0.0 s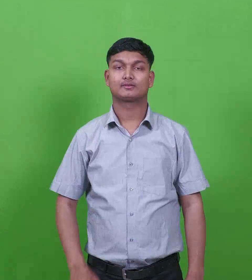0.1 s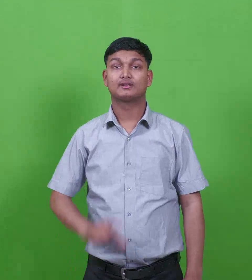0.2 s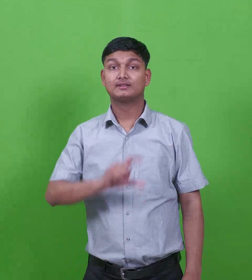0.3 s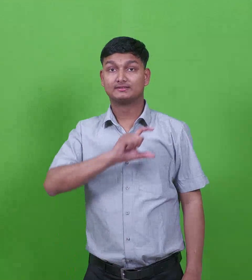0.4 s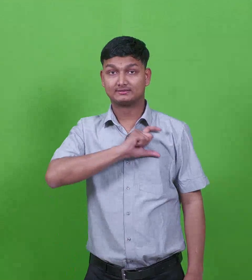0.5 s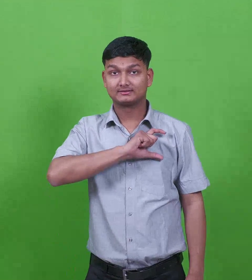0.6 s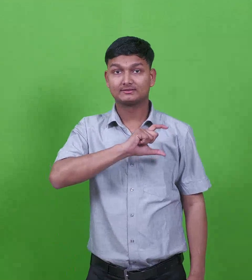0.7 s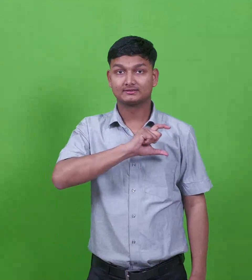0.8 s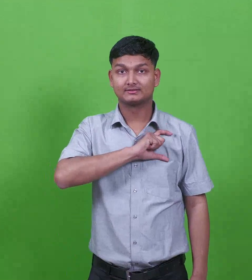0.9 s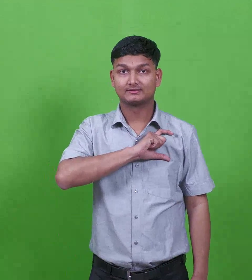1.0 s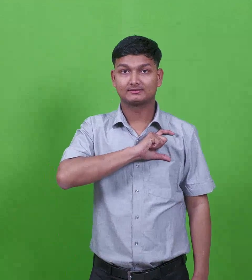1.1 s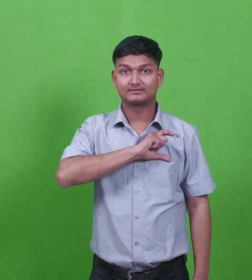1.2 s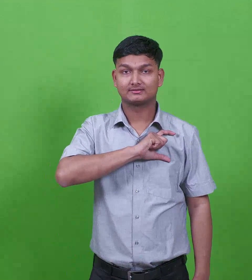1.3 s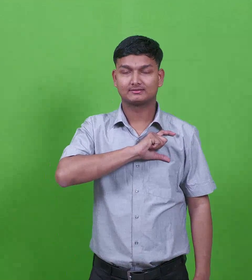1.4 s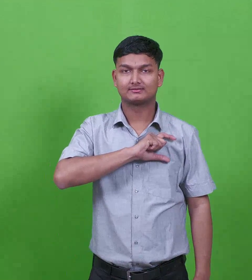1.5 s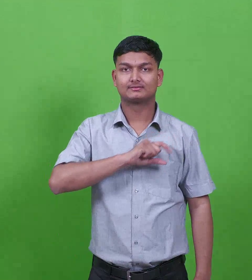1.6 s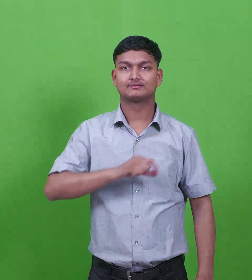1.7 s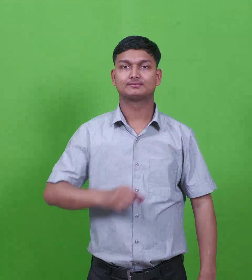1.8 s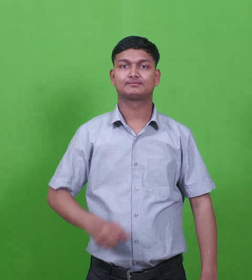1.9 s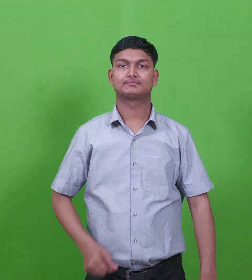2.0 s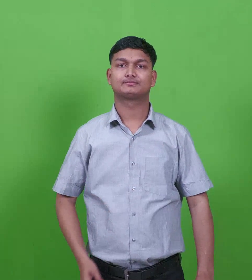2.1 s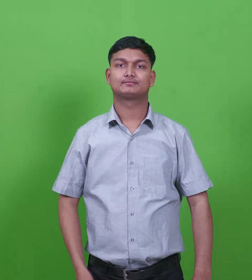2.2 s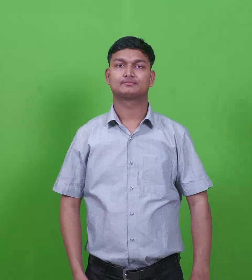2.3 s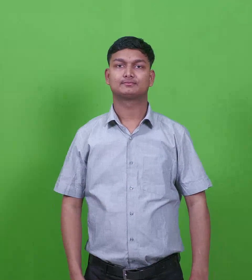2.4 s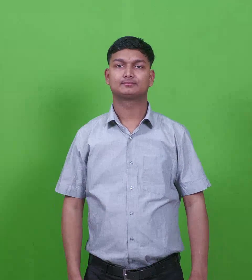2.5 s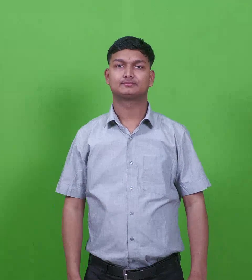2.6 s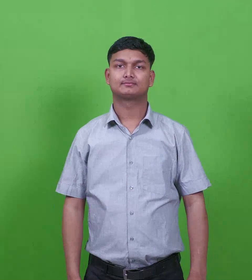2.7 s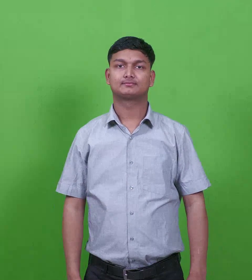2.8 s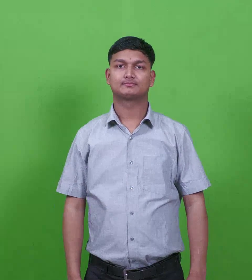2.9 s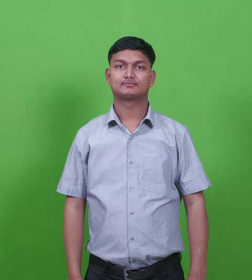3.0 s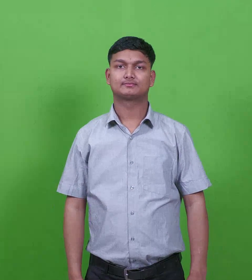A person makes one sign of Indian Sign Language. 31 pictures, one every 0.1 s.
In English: caiaphas
